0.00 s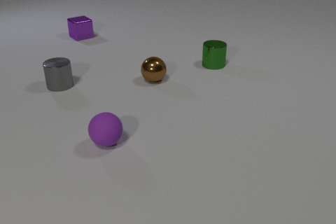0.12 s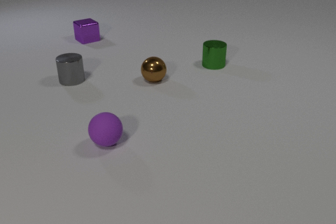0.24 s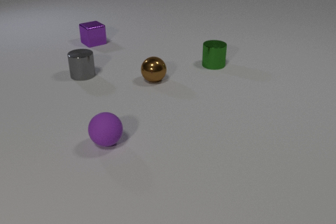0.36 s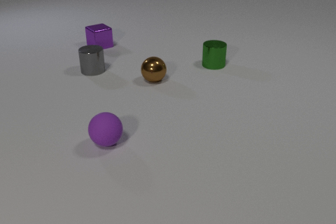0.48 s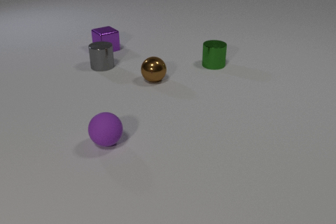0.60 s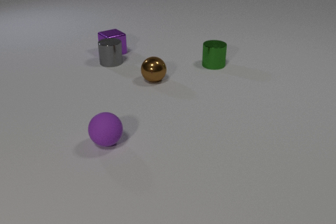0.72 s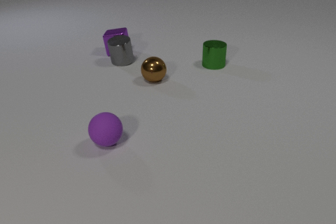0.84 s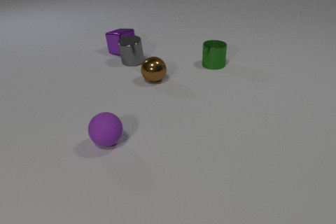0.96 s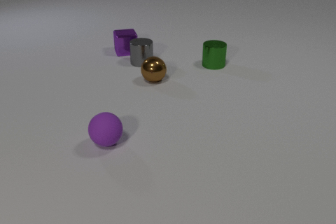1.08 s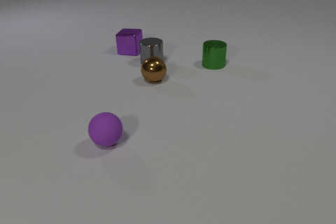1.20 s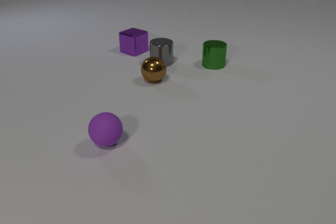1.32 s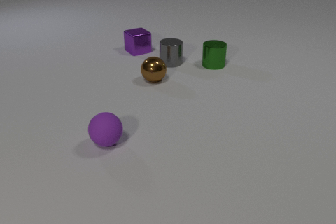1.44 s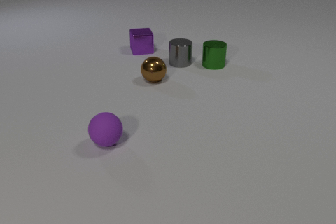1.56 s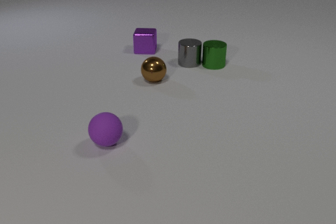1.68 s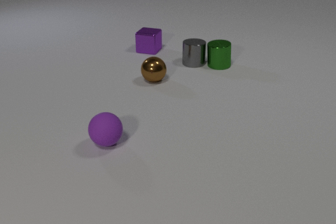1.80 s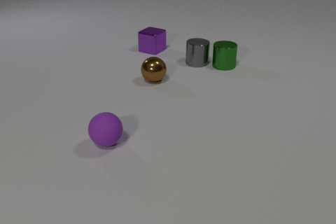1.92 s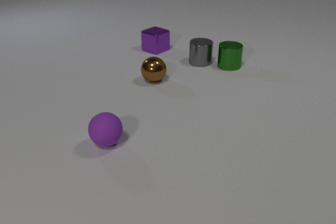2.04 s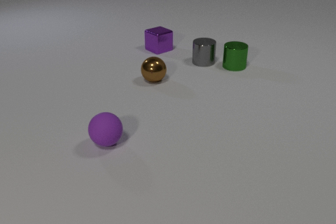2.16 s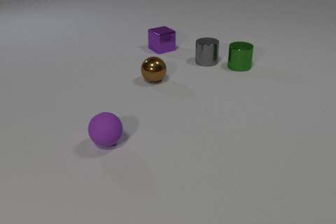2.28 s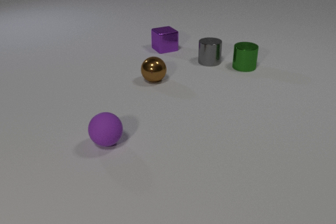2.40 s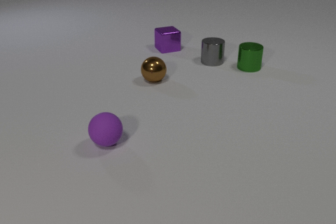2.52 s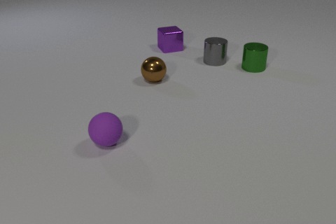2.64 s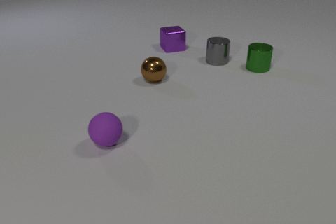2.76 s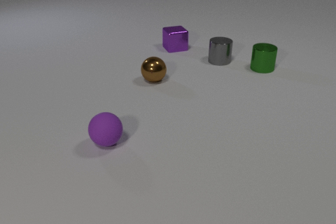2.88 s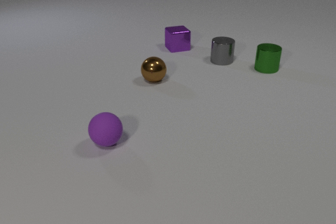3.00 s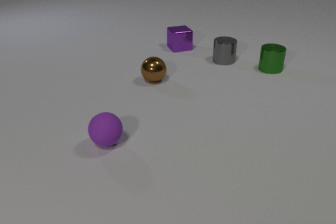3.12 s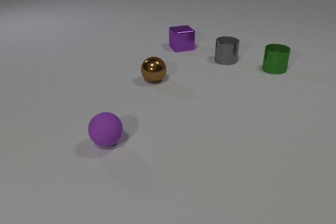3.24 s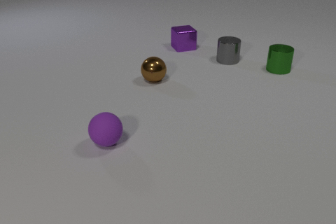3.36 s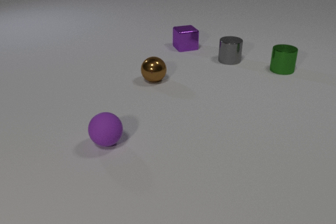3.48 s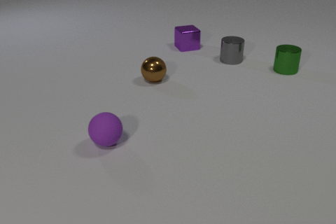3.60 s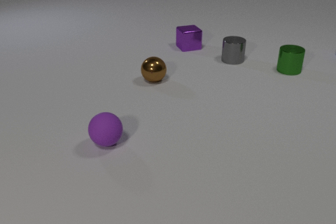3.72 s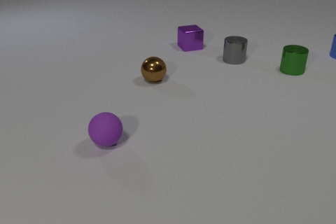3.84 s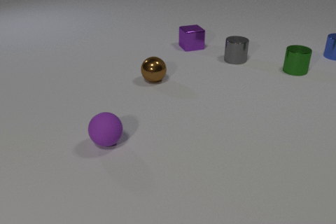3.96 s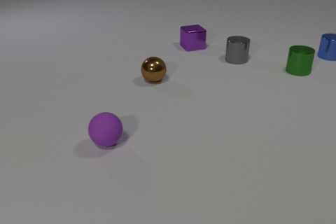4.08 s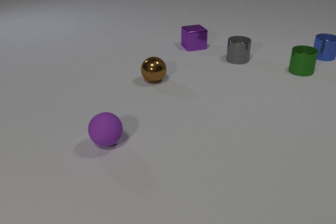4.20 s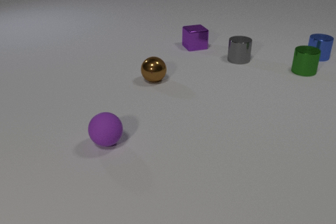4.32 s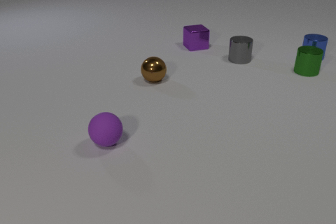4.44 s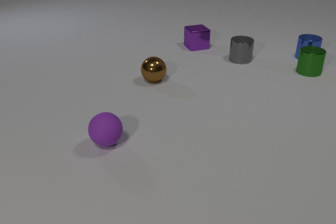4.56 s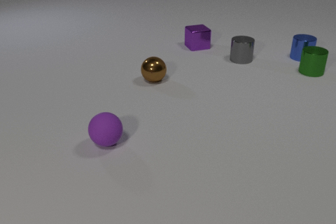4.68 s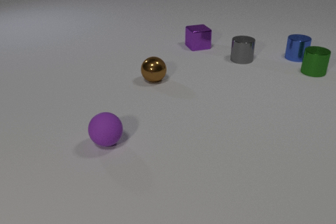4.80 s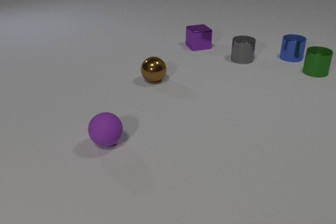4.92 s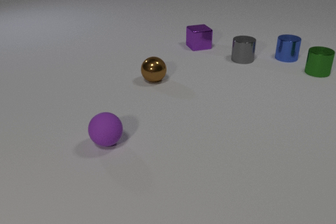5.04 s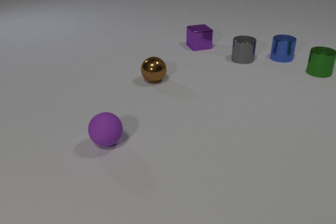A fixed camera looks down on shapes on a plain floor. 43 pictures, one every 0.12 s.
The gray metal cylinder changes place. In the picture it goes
to the right.
The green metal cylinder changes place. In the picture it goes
to the right.
0.00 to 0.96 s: The purple metal cube slides toward the camera and to the right. The gray metal cylinder slides to the right and away from the camera. The purple metal cube and the gray metal cylinder collide.
0.96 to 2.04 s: The purple metal cube slides to the right. The gray metal cylinder slides to the right. The green metal cylinder slides to the right. The gray metal cylinder and the green metal cylinder collide.
2.04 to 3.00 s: The purple metal cube slides to the right. The gray metal cylinder slides to the right. The green metal cylinder slides to the right.
3.00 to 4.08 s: The purple metal cube slides to the right. The gray metal cylinder slides to the right. The green metal cylinder slides to the right. The blue metal cylinder comes in at the right edge, slides to the left and toward the camera.
4.08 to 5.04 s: The purple metal cube slides to the right. The gray metal cylinder slides to the right. The green metal cylinder slides to the right. The blue metal cylinder slides to the left and toward the camera.
How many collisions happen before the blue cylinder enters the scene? 2.
What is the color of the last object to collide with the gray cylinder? green.
How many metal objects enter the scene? 1.
